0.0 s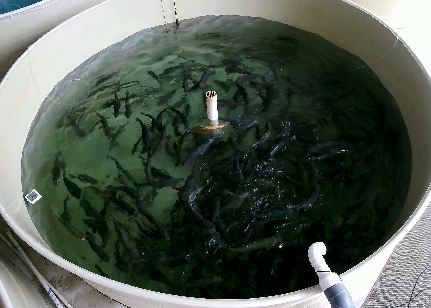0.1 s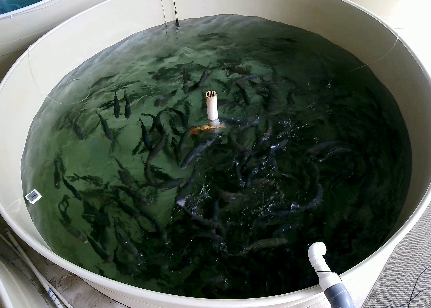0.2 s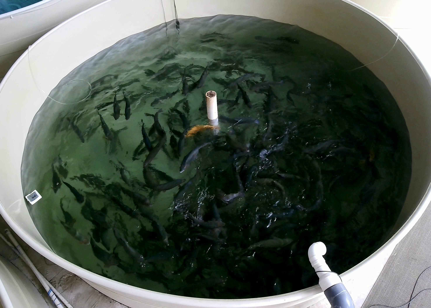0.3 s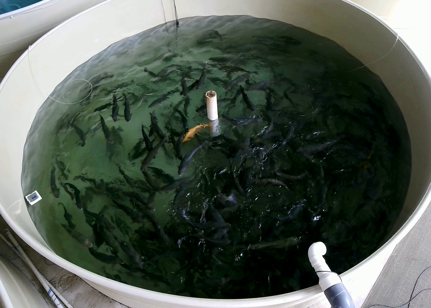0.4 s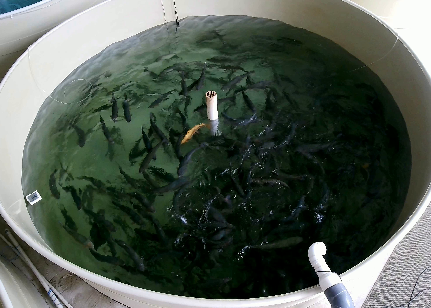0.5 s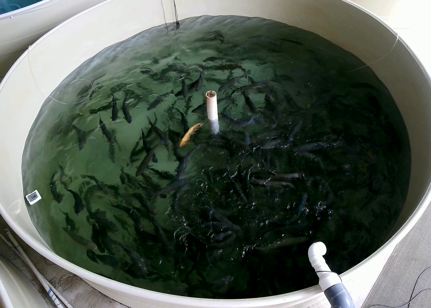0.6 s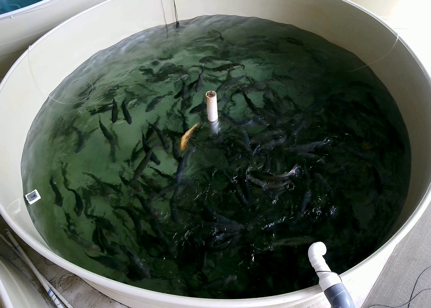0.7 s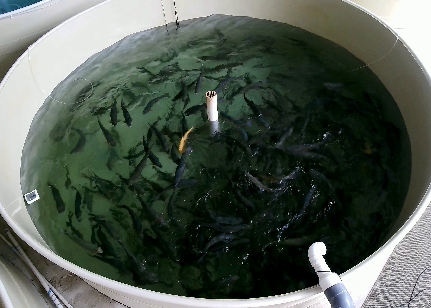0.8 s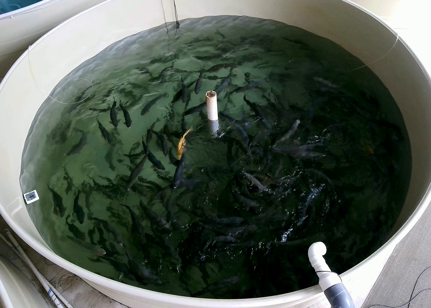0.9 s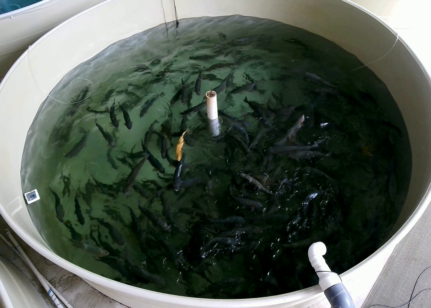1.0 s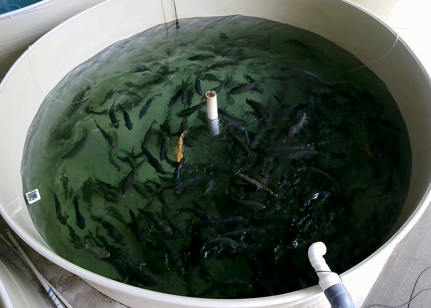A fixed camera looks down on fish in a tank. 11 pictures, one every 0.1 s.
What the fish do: Foraging.
